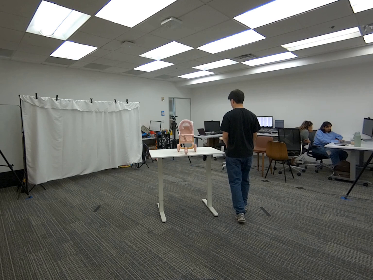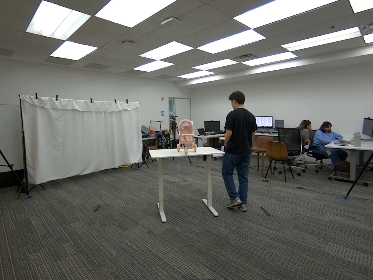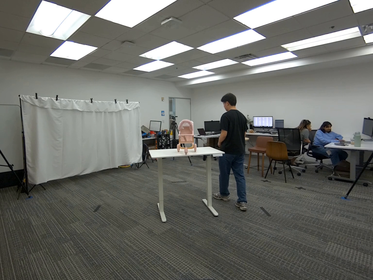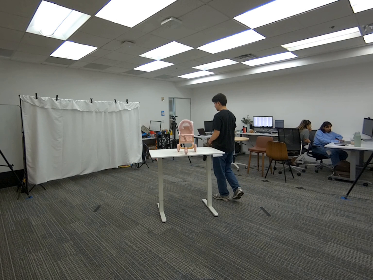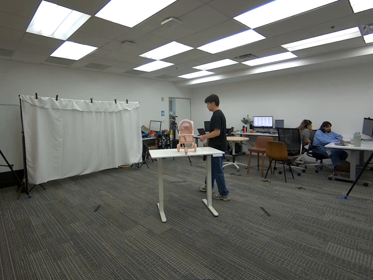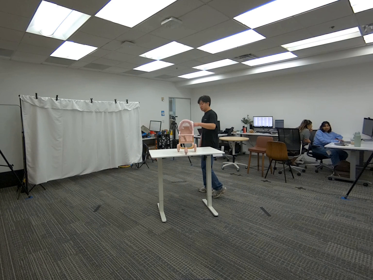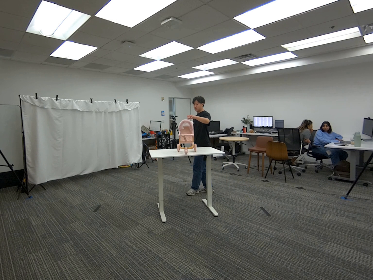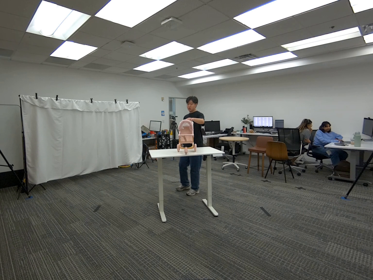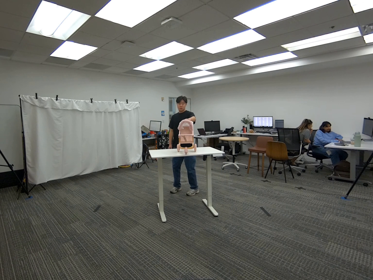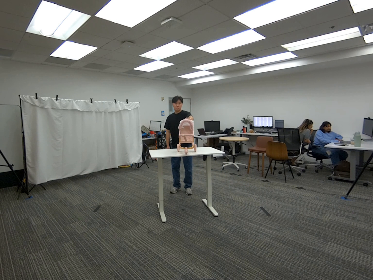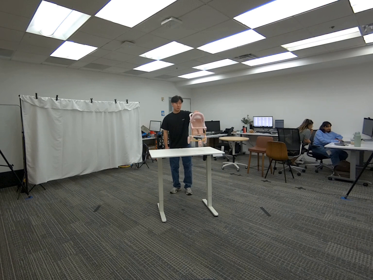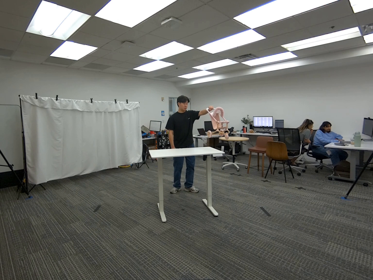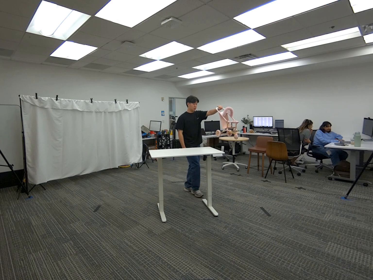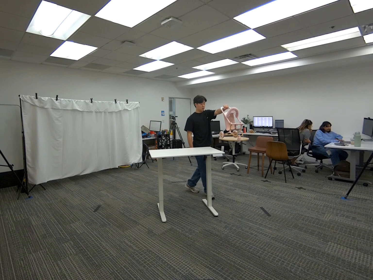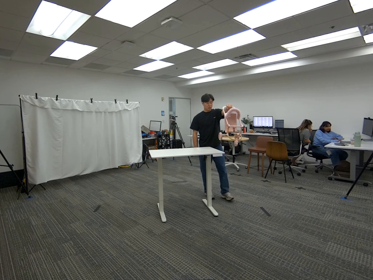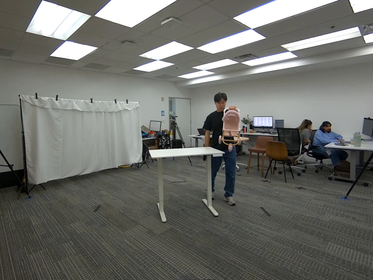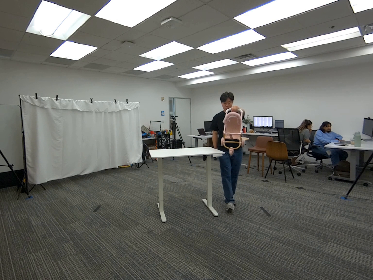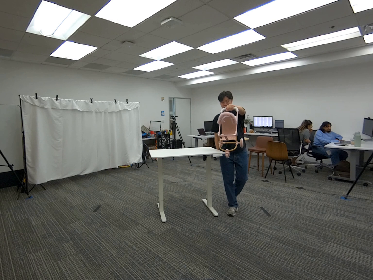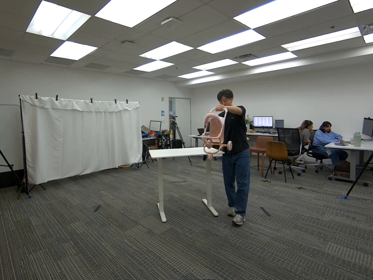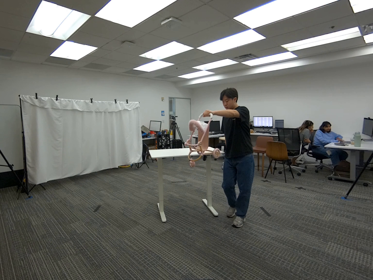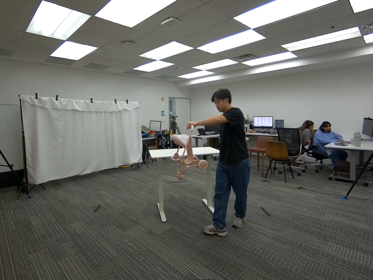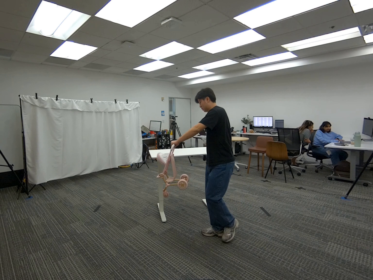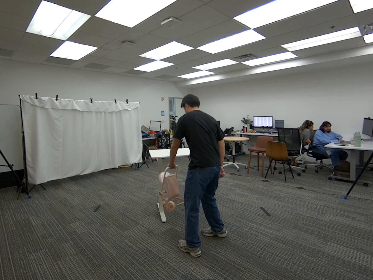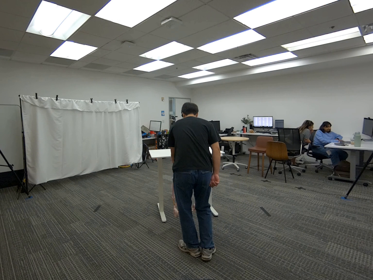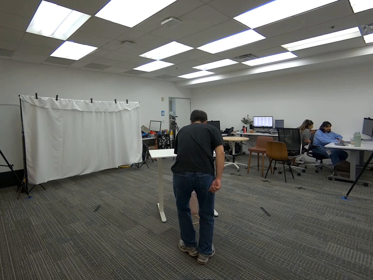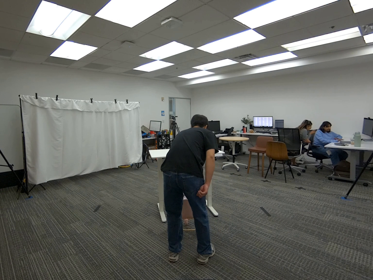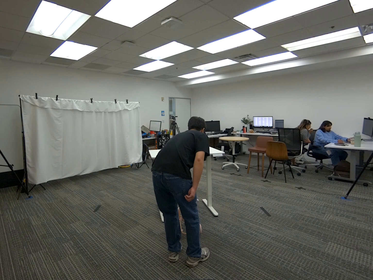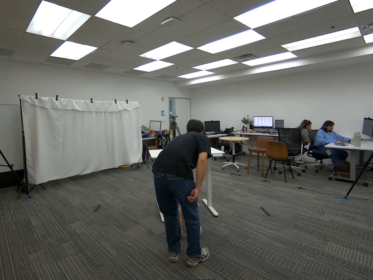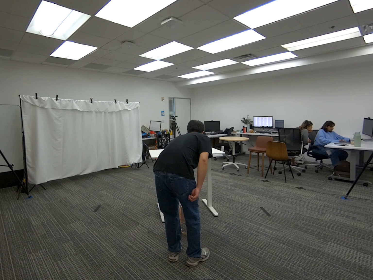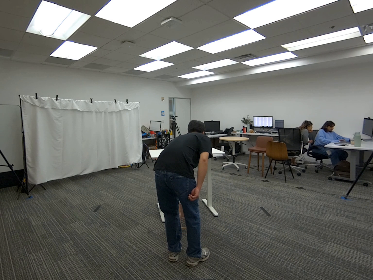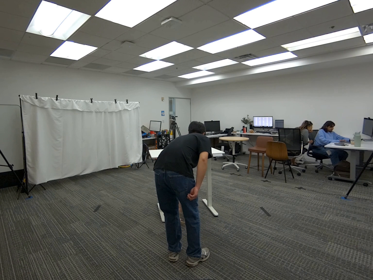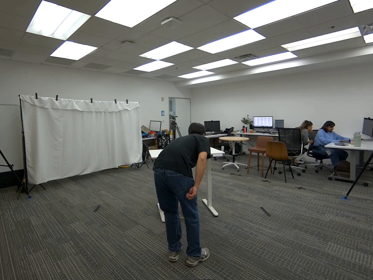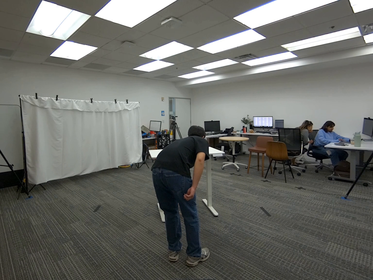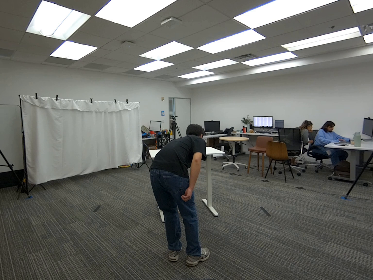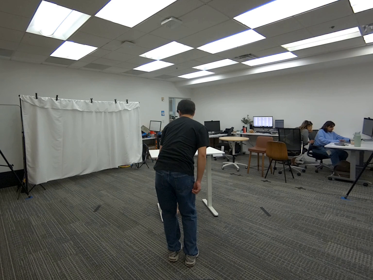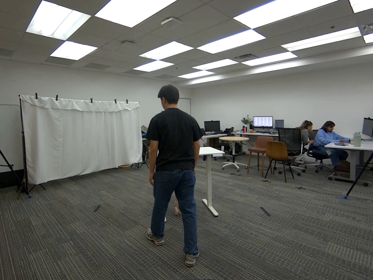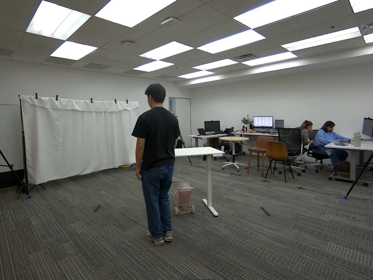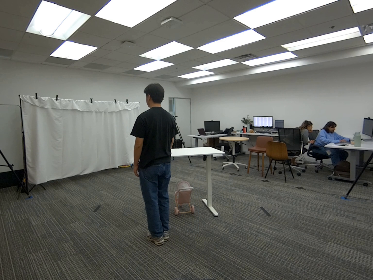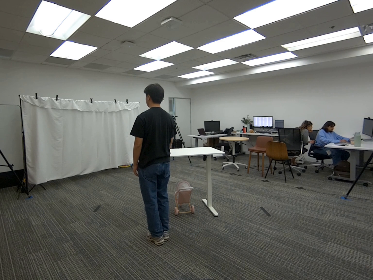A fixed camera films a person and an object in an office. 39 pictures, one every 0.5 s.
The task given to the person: Walk over to the toy stroller on the desk and pick up using left hand. Walk around the bounding area with the stroller in front, place on the floor infront of the desk, and slide the stroller underneath the desk. Stand when finished.
